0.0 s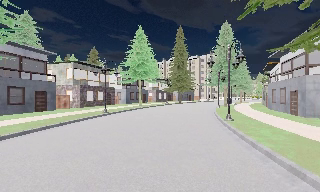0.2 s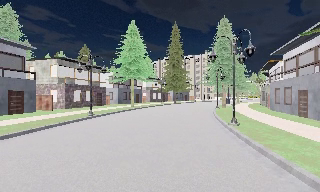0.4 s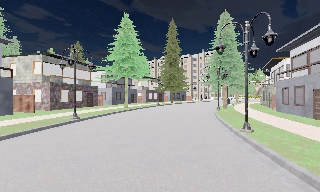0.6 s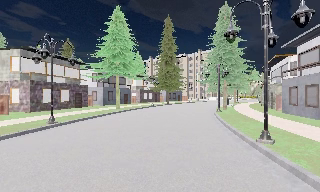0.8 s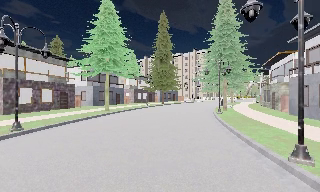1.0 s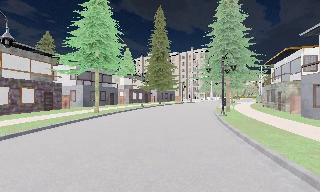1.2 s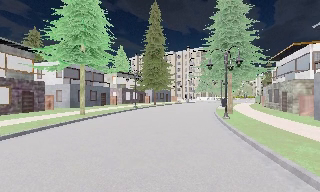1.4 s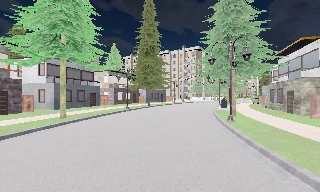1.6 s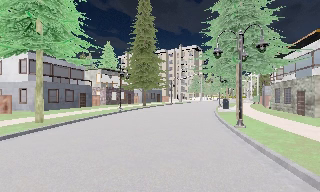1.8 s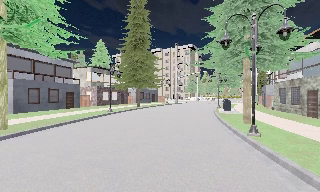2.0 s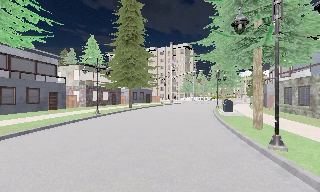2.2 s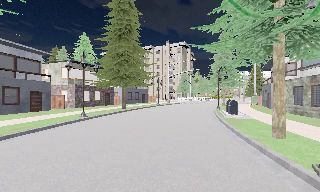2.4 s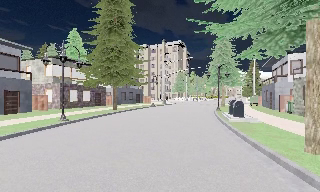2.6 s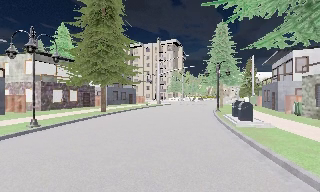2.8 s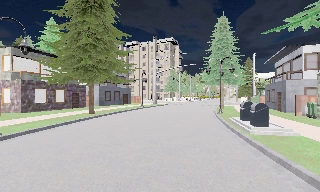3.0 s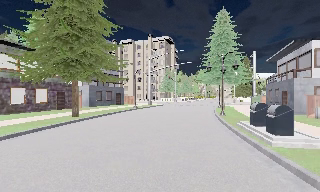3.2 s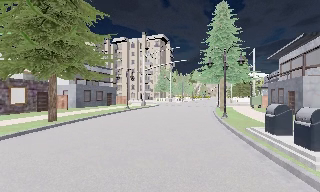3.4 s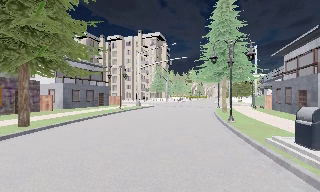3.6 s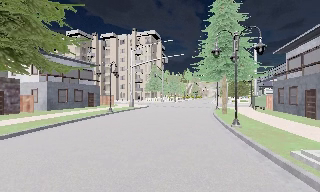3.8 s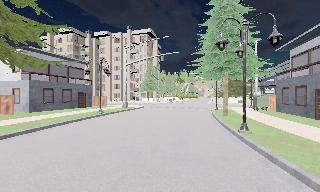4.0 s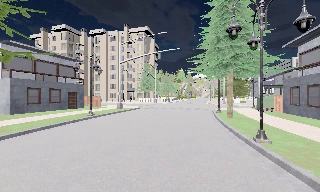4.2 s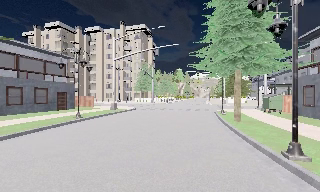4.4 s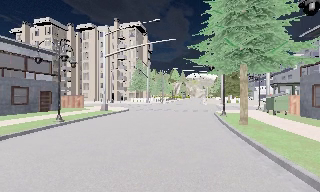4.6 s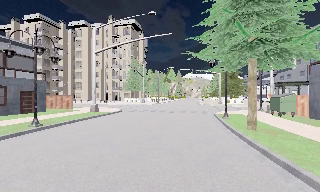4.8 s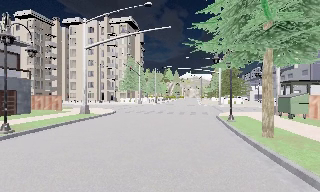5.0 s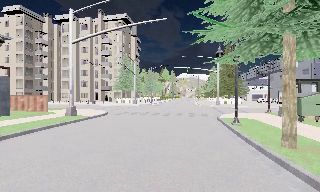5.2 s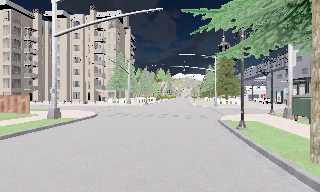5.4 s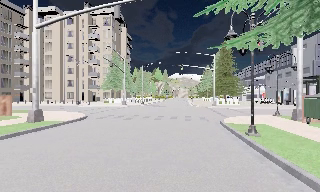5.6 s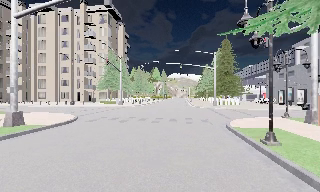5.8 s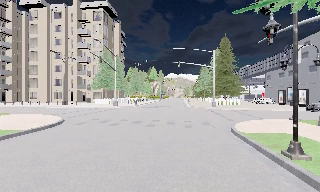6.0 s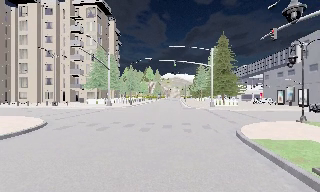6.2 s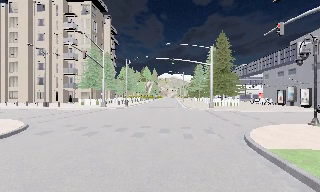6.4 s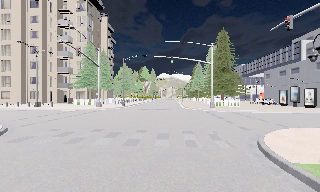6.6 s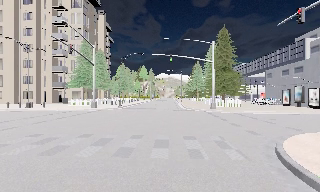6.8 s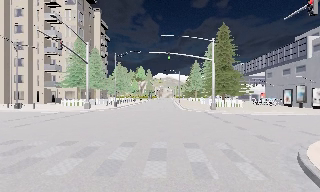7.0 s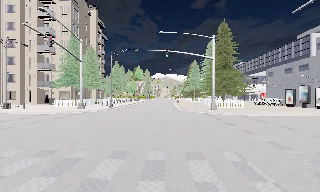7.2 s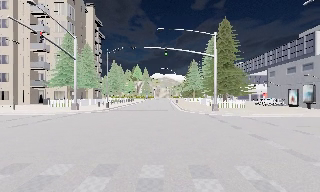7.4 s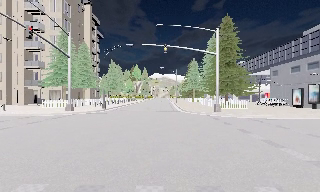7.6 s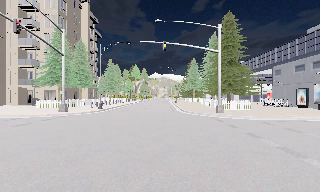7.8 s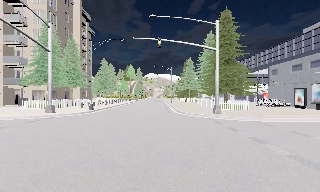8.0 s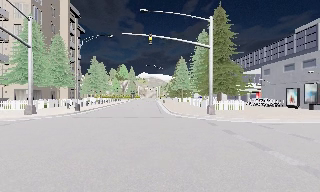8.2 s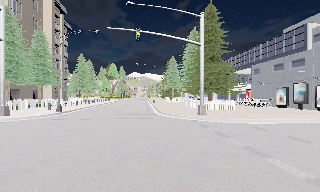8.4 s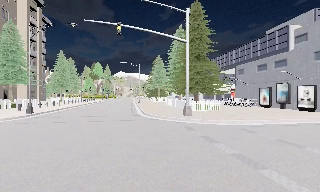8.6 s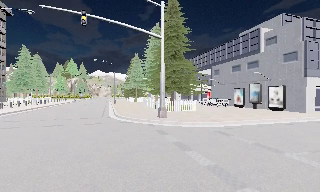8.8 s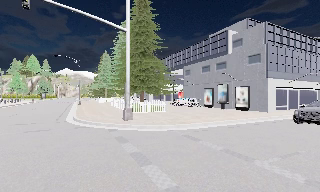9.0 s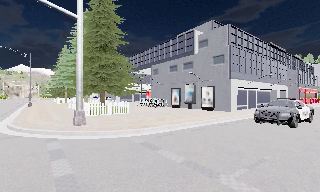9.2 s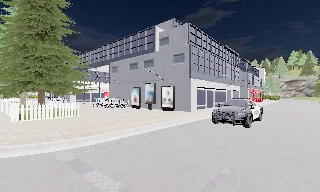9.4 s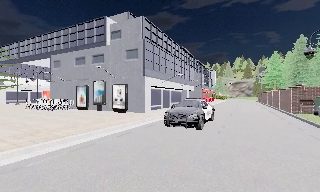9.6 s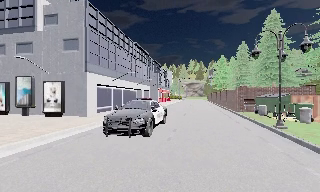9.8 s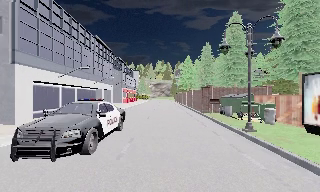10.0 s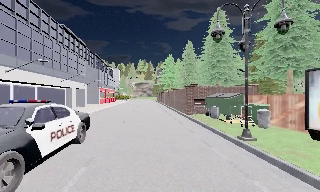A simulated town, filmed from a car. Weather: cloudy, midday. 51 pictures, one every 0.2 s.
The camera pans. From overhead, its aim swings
clockwise.
The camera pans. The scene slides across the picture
to the left.
0.0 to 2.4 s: The scene slides to the left, as the camera pans about 20 degrees to its right. It travels forward, about 20 m, so what stands in front looms larger.
2.4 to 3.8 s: The camera pans to its right, which is clockwise from overhead, by about 10 degrees. It travels forward, about 11 m, so what stands in front looms larger.
3.8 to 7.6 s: The camera swings to its right by about 15 degrees, and the scene slides to the left. It travels forward, about 20 m, so what stands in front looms larger.
7.6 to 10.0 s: The camera swings to its right by about 100 degrees, and the scene slides to the left. It travels forward, about 15 m. It gains speed.
The film runs forward here.
